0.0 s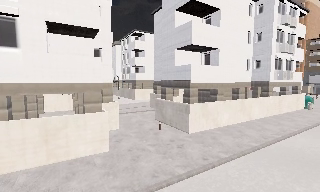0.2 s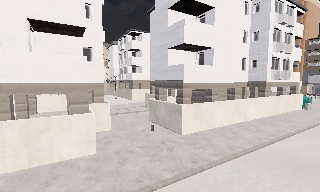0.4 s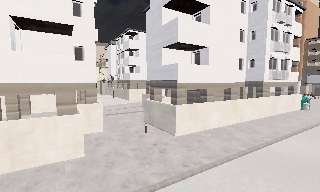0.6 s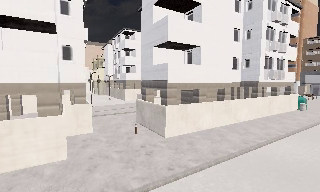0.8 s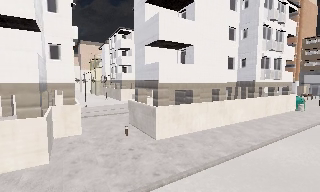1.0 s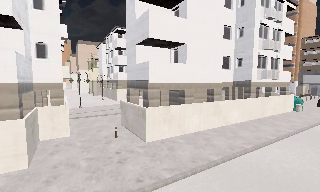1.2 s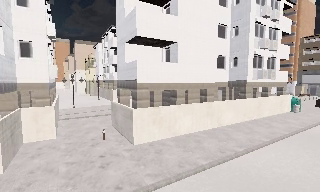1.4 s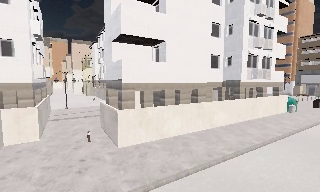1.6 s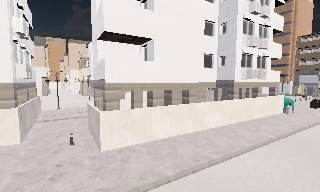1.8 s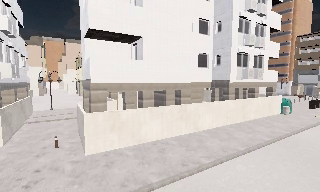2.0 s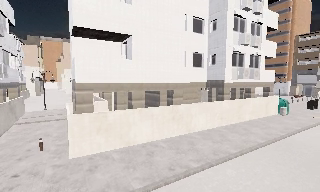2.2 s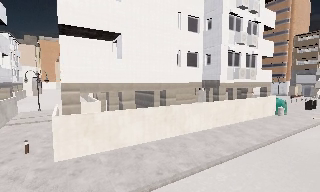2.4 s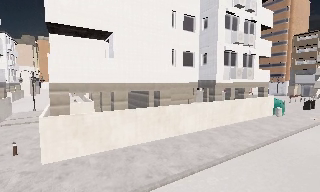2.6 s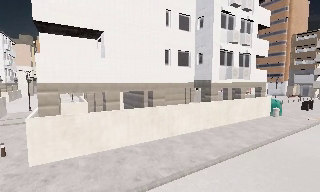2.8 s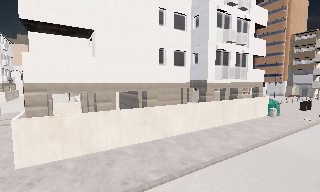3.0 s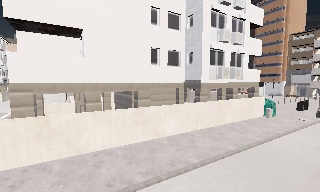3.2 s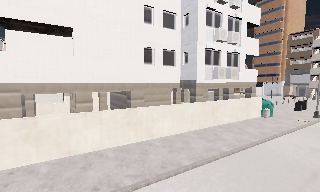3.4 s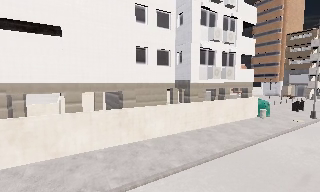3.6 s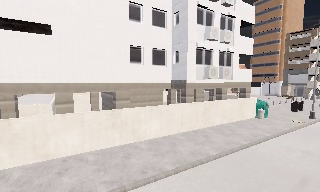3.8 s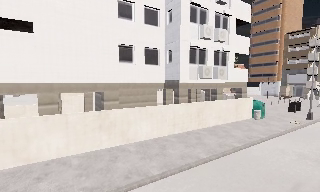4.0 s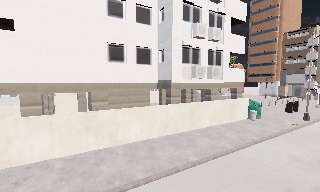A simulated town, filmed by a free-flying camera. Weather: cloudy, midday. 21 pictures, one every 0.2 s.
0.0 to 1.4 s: The camera travels to its right and forward, about 4.5 m, so close, fixed things drift to the left.
1.4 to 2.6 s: The camera travels to its right and forward, about 3.5 m, so close, fixed things drift to the left. It loses speed.
2.6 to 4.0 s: The camera travels to its right and forward, about 3.5 m, so close, fixed things drift to the left.
The film runs forward here.
